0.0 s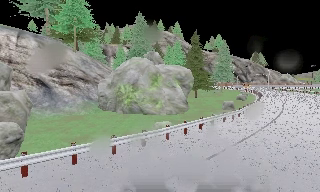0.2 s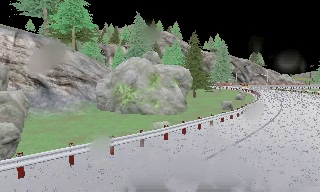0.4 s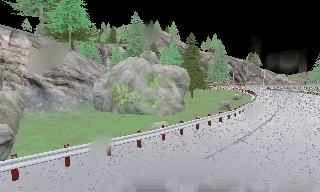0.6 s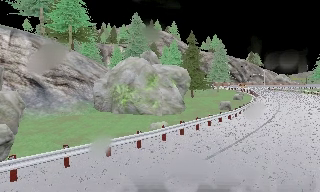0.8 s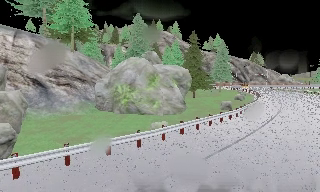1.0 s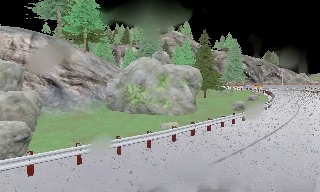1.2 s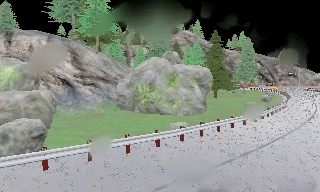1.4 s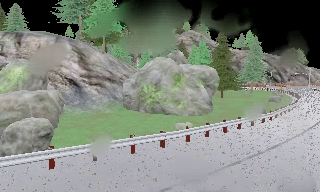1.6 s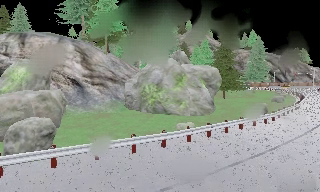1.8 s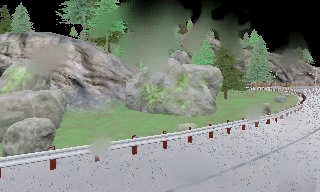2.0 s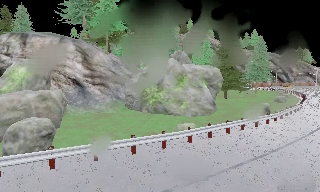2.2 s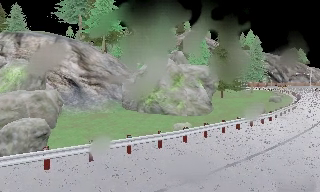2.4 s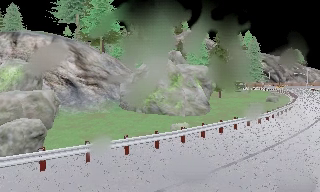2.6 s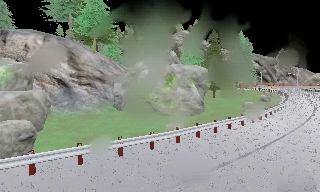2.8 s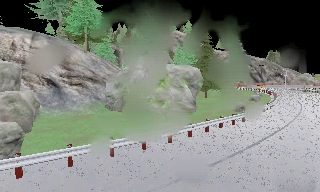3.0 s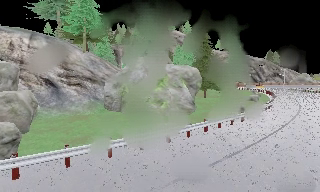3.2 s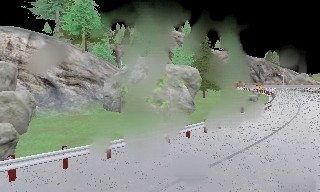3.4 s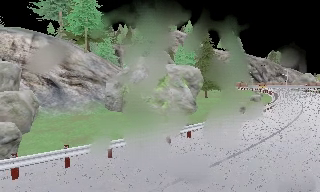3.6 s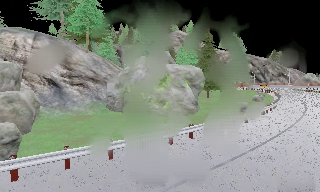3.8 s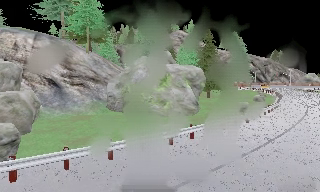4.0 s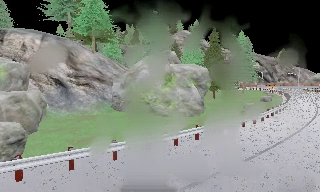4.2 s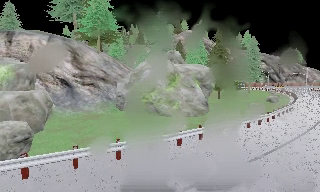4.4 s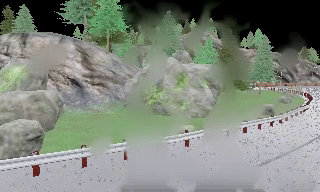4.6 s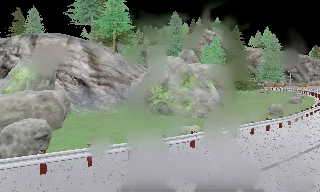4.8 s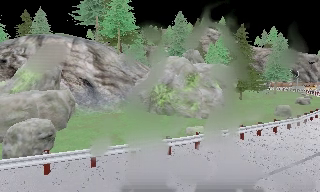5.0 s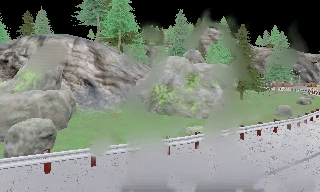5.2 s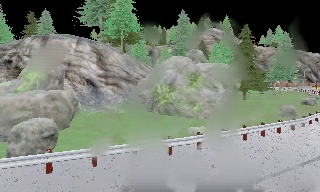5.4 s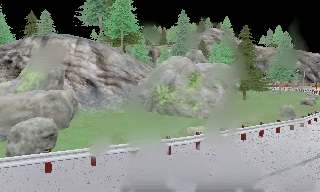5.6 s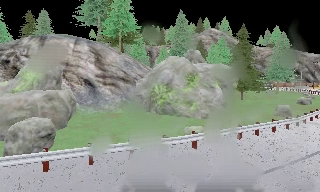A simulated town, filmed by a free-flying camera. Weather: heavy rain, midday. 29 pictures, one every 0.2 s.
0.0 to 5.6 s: The camera swings to its left by about 15 degrees, and the scene slides to the right. It travels to its right and forward, about 1 m.
The film runs forward here.
